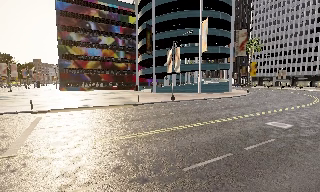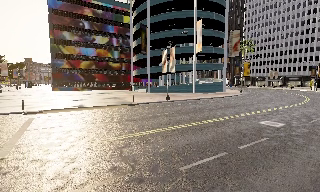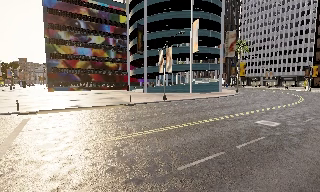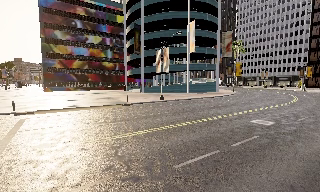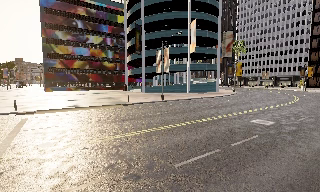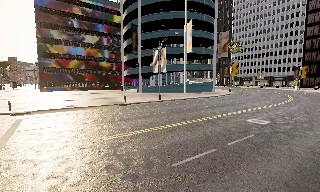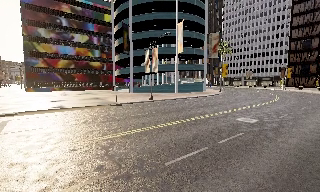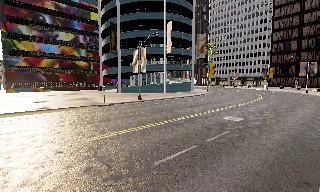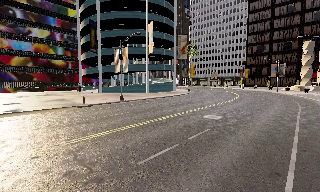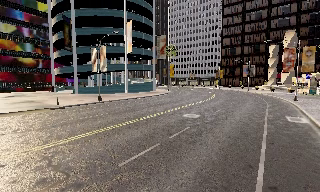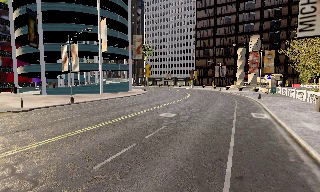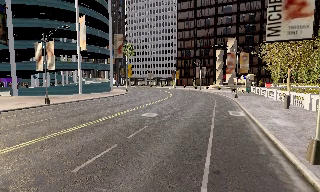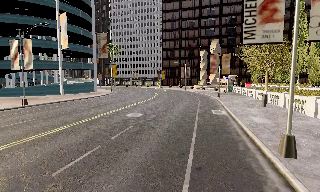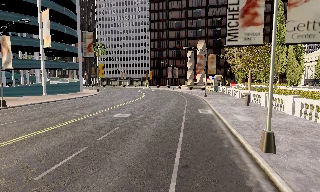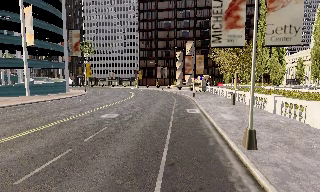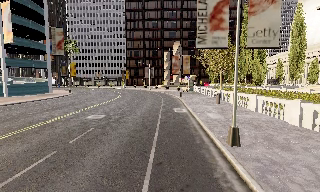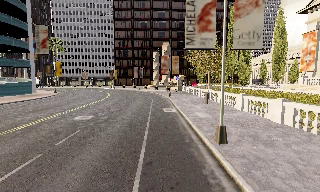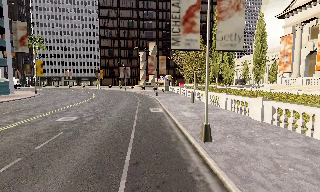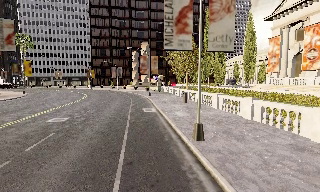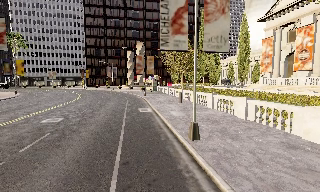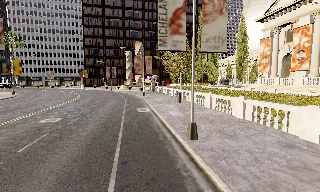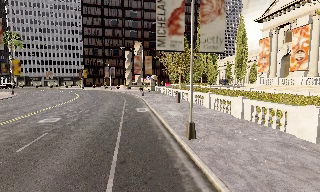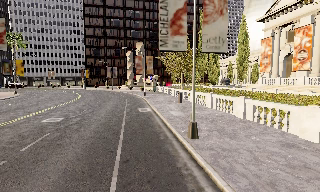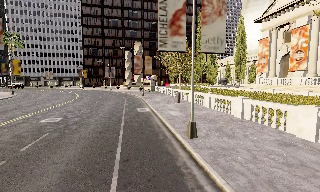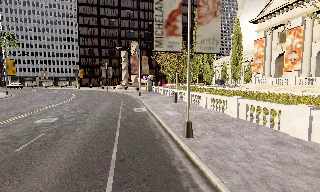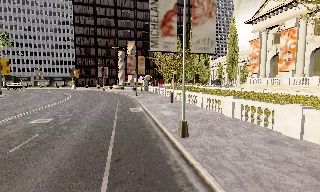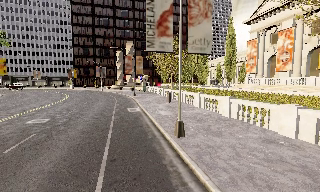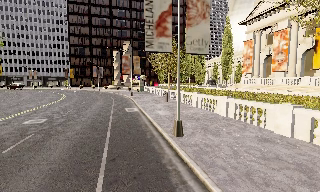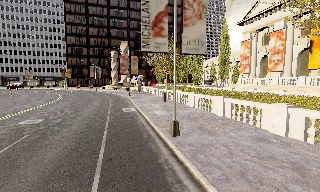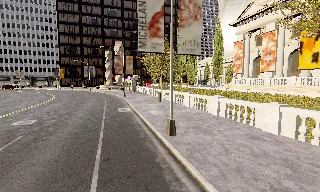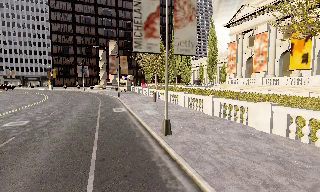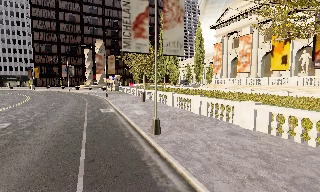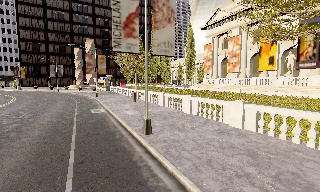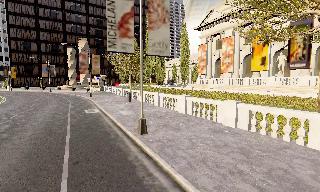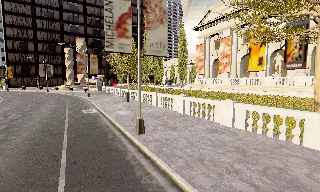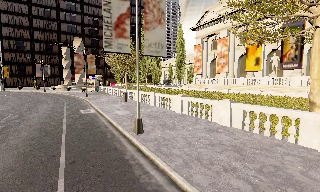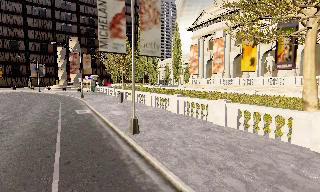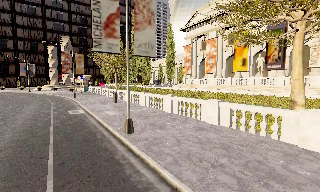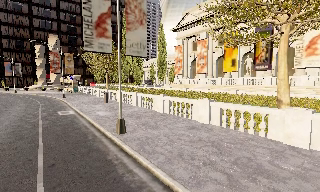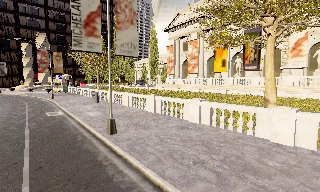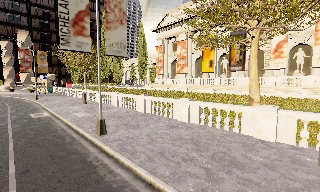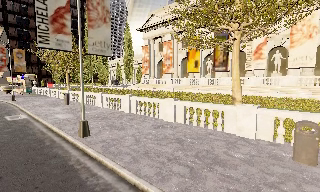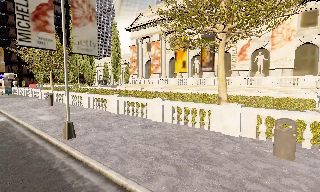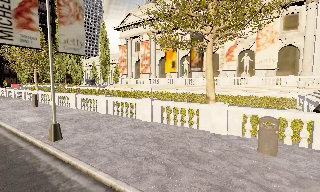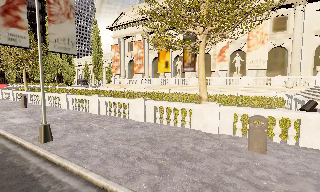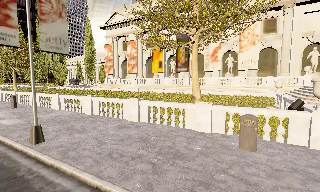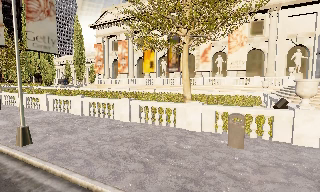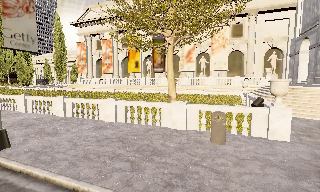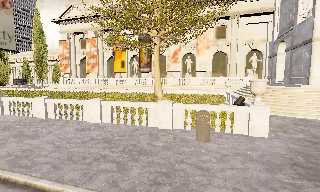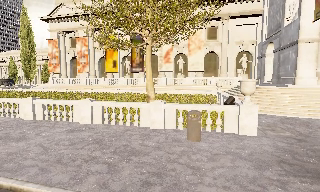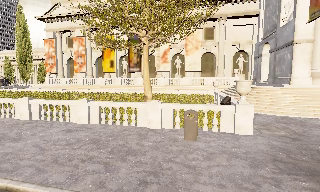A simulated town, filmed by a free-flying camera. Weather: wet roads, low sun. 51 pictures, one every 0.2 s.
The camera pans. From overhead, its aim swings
clockwise.
The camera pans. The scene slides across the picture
to the left.
0.0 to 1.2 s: The camera shifts only a little, or ends up much as it began.
1.2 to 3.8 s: The camera swings to its right by about 65 degrees, and the scene slides to the left. It travels backward, about 0.5 m.
3.8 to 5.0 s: The camera shifts only a little, or ends up much as it began.
5.0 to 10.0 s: The camera swings to its right by about 65 degrees, and the scene slides to the left. It travels backward, about 1 m.
The film runs backward here.
